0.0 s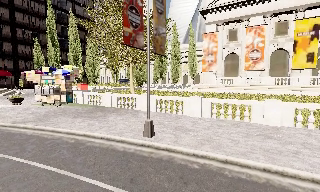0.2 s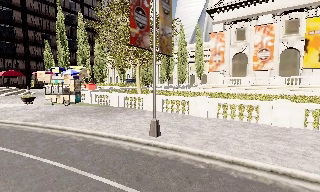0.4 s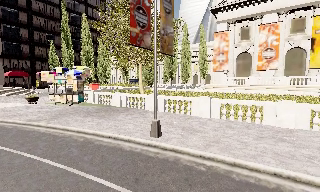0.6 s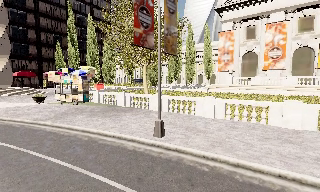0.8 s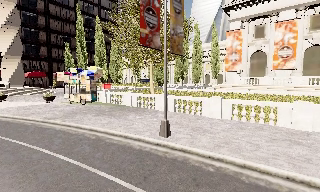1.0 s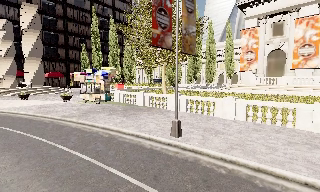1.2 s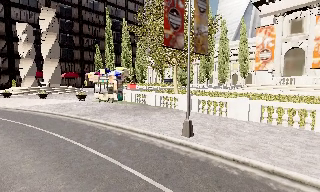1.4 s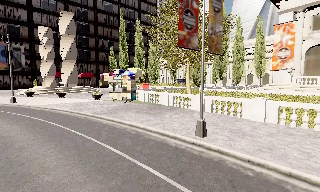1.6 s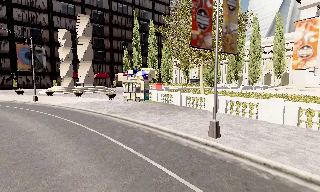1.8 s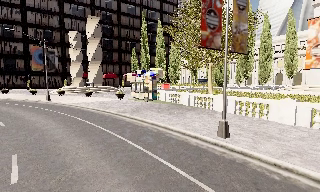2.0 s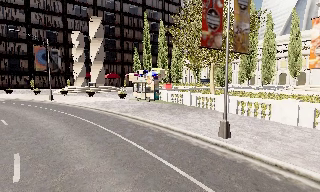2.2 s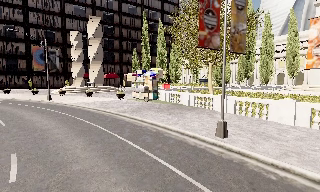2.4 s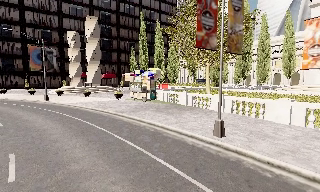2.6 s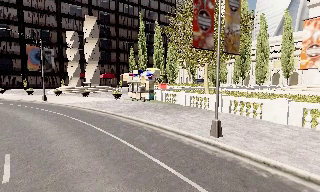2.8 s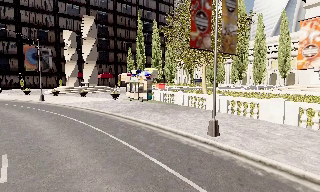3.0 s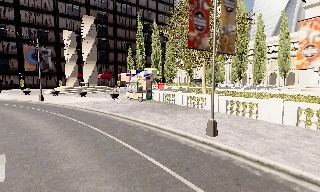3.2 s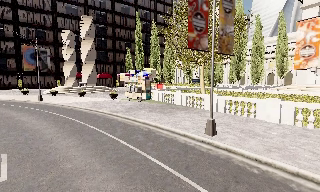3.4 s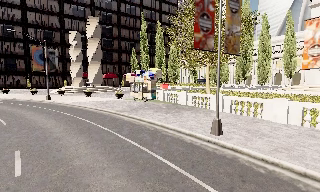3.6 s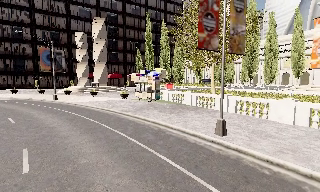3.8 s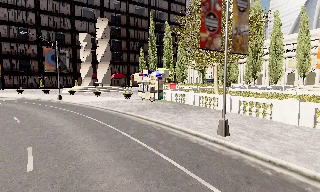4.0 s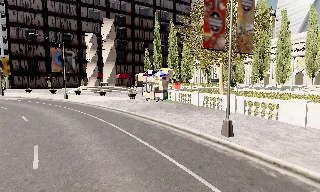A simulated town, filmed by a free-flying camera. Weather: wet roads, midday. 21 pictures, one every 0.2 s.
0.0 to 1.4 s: The scene slides to the right, as the camera pans about 20 degrees to its left.
1.4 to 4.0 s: The camera pans to its left, which is counterclockwise from overhead, by about 10 degrees. It travels backward, about 0.5 m, so what stands in front gets smaller.
The film runs backward here.
